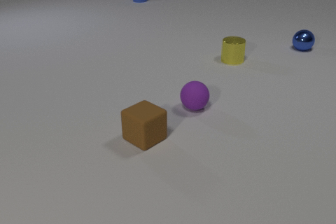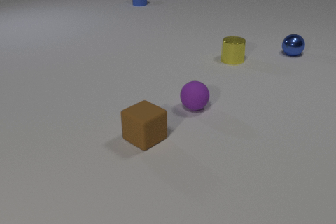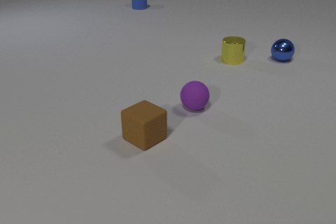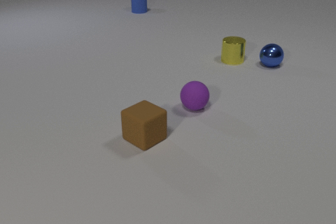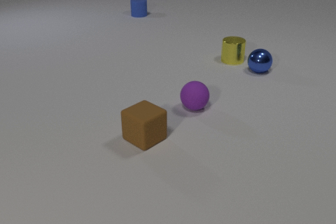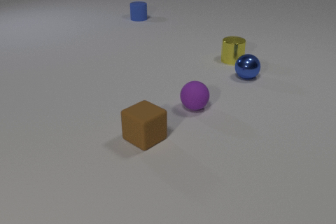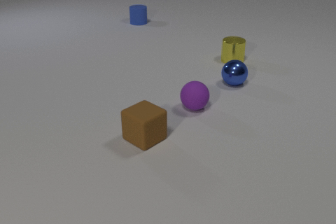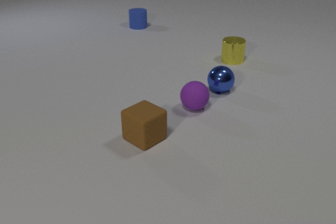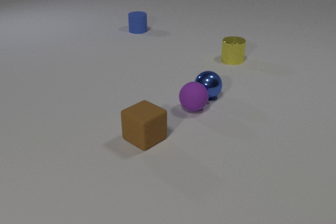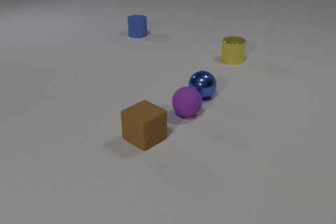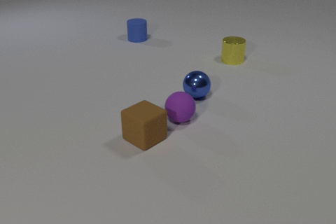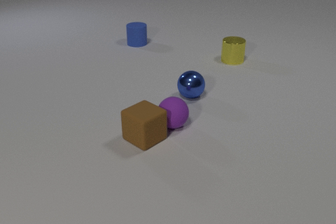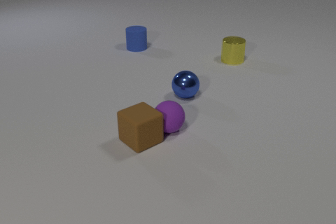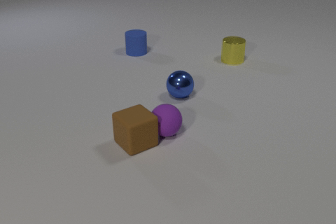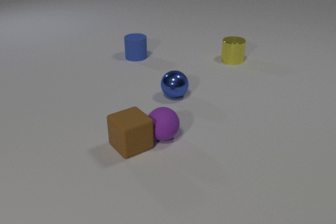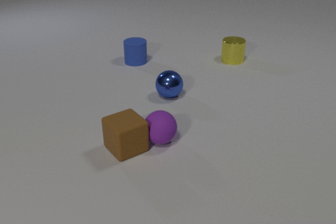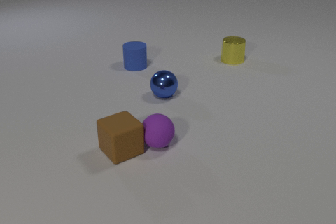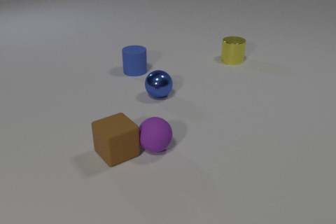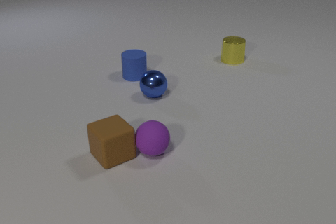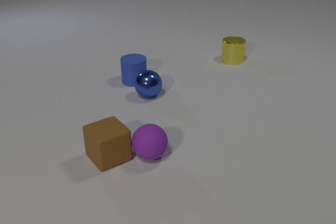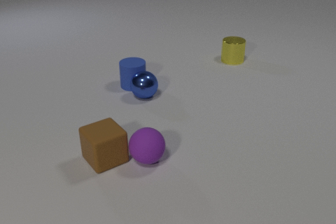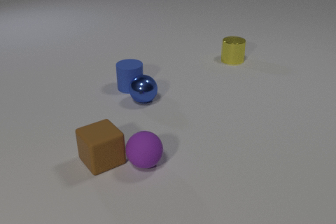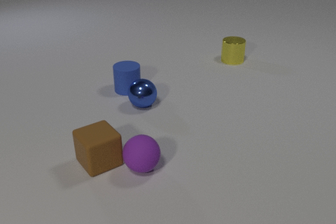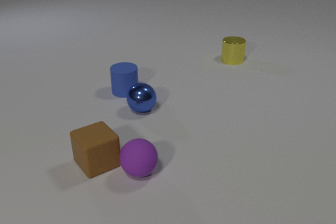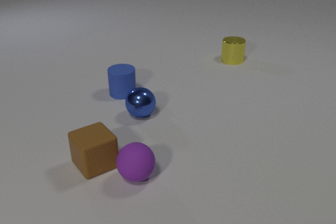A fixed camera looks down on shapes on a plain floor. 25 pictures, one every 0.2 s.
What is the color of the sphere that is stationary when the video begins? purple.
How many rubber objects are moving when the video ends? 3.
Are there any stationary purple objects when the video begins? yes.
0.0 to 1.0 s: The blue metal sphere rolls toward the camera and to the left. The blue rubber cylinder slides toward the camera.
1.0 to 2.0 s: The blue metal sphere rolls toward the camera and to the left. The purple rubber sphere rolls toward the camera and to the left. The blue rubber cylinder slides toward the camera. The blue metal sphere and the purple rubber sphere collide.
2.0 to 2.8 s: The blue metal sphere rolls to the left. The purple rubber sphere rolls toward the camera and to the left. The blue rubber cylinder slides toward the camera. The brown rubber cube slides to the left and toward the camera. The purple rubber sphere and the brown rubber cube collide.
2.8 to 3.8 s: The blue metal sphere rolls to the left. The purple rubber sphere rolls toward the camera. The blue rubber cylinder slides toward the camera. The brown rubber cube slides to the left and toward the camera.
3.8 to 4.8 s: The blue metal sphere rolls toward the camera. The purple rubber sphere rolls toward the camera and to the left. The blue rubber cylinder slides toward the camera and to the left. The brown rubber cube slides to the left and toward the camera. The blue metal sphere and the blue rubber cylinder collide.
